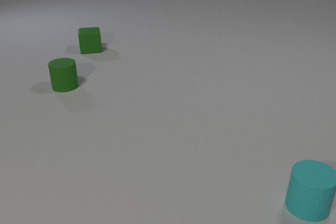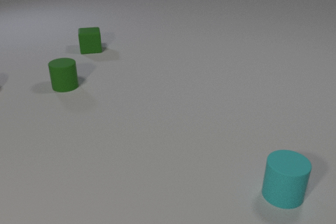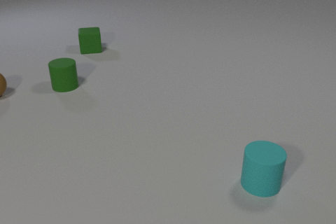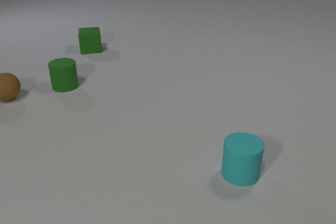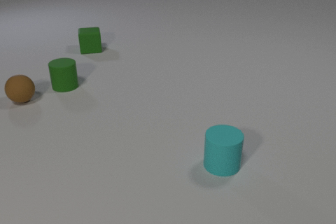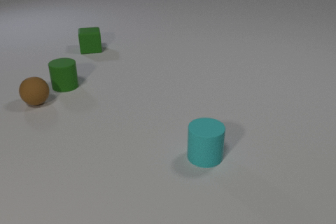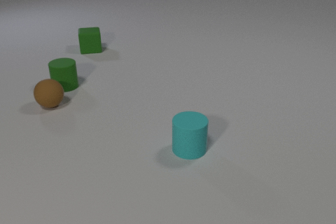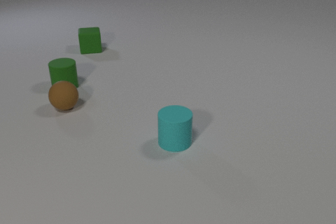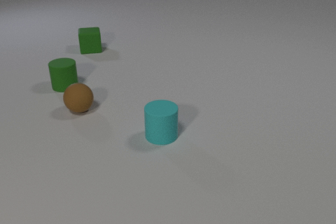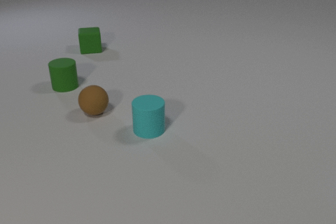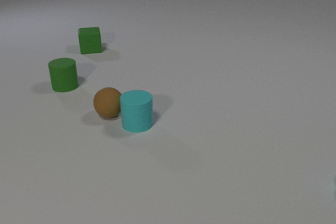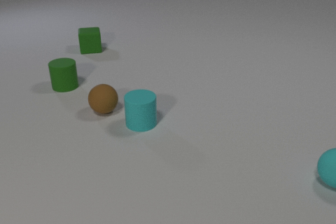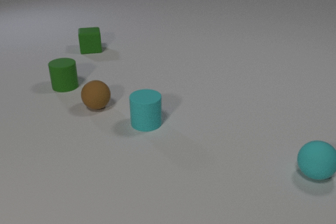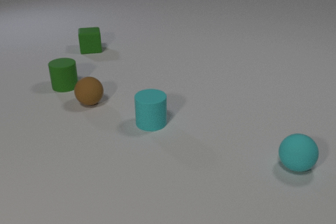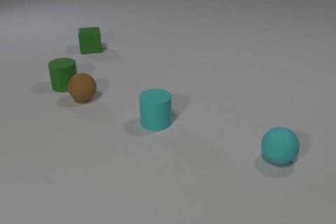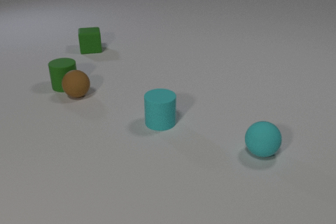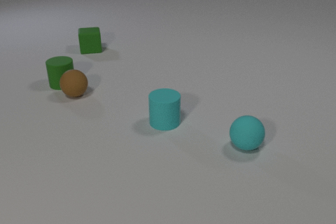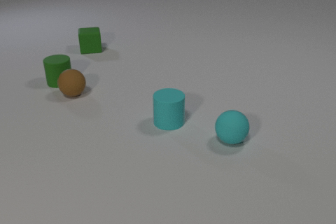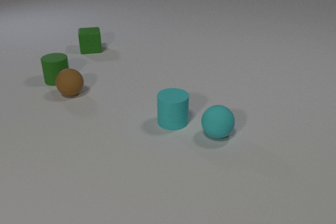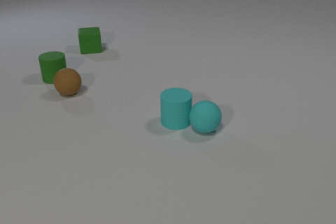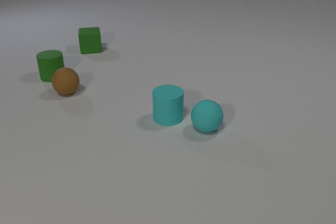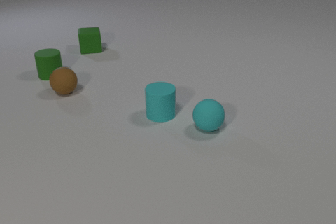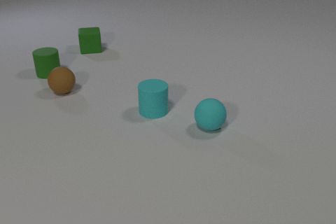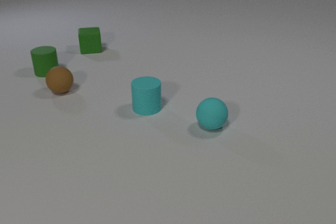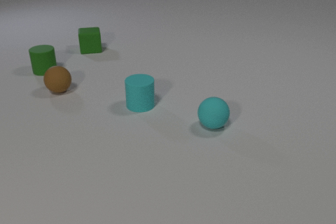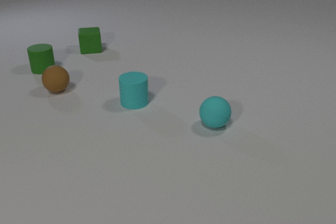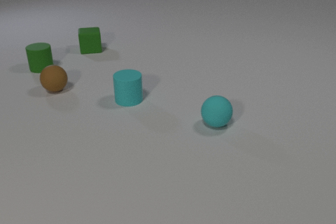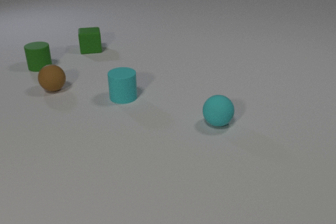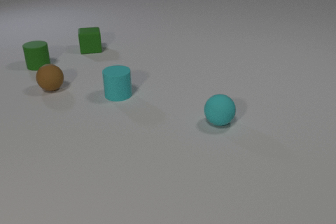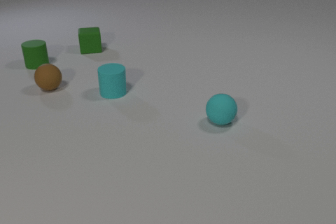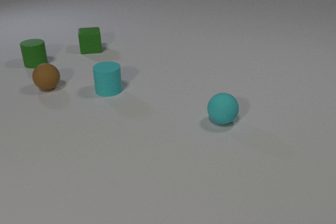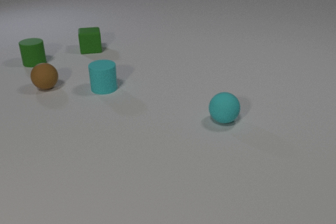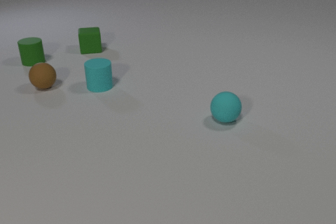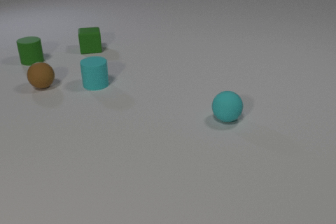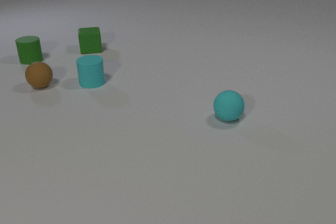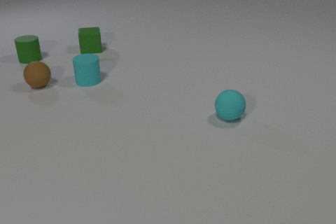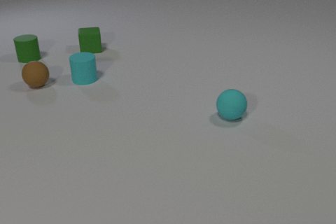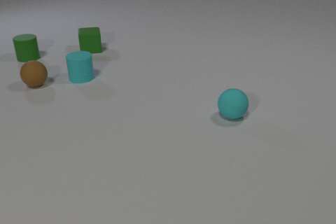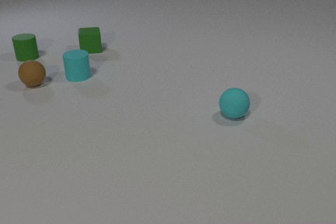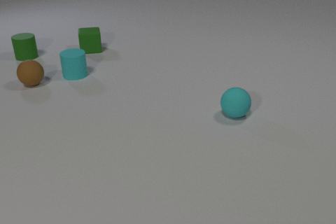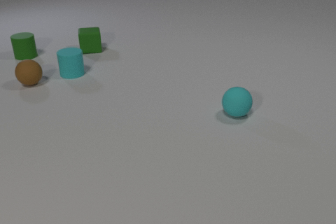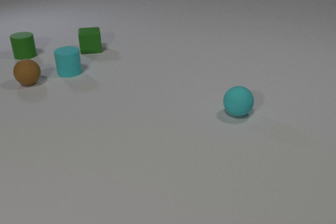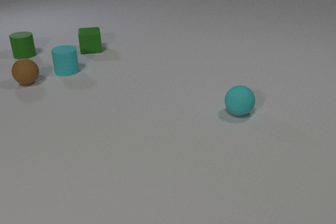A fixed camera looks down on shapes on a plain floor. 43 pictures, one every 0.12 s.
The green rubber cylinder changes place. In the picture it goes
away from the camera.
0.00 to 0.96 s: The brown rubber sphere comes in at the left edge, rolls to the right and toward the camera. The cyan rubber cylinder slides to the left and away from the camera.
0.96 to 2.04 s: The brown rubber sphere rolls away from the camera. The cyan rubber cylinder slides away from the camera. The green rubber cylinder slides away from the camera. The cyan rubber sphere comes in at the right edge, rolls to the left. The brown rubber sphere and the cyan rubber cylinder collide. The brown rubber sphere and the green rubber cylinder collide.
2.04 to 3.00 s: The brown rubber sphere rolls to the left and away from the camera. The cyan rubber cylinder slides away from the camera and to the left. The green rubber cylinder slides away from the camera and to the left. The cyan rubber sphere rolls away from the camera and to the left. The cyan rubber cylinder and the cyan rubber sphere collide.
3.00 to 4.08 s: The brown rubber sphere rolls to the left and away from the camera. The cyan rubber cylinder slides away from the camera and to the left. The green rubber cylinder slides away from the camera. The cyan rubber sphere rolls away from the camera and to the right.
4.08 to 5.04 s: The brown rubber sphere rolls away from the camera and to the left. The cyan rubber cylinder slides away from the camera and to the left. The green rubber cylinder slides away from the camera. The cyan rubber sphere rolls away from the camera and to the right.
What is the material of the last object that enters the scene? rubber.
How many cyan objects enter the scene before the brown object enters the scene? 0.
How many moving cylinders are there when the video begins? 1.
